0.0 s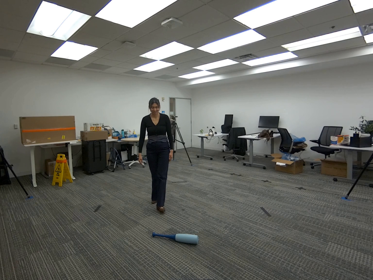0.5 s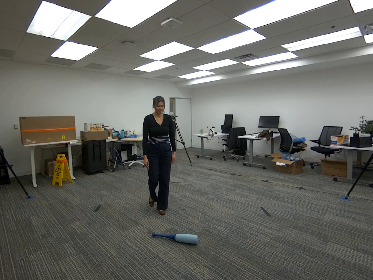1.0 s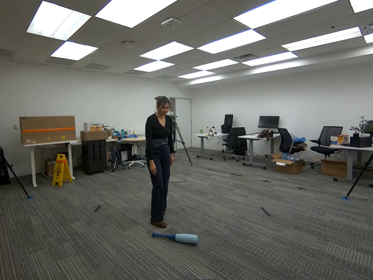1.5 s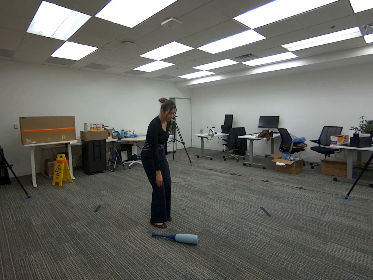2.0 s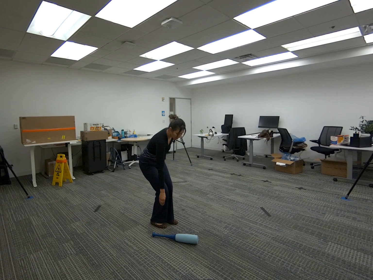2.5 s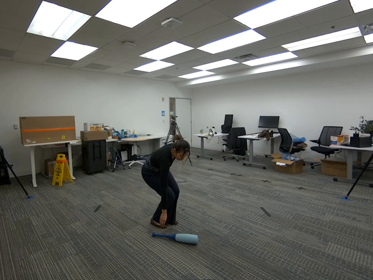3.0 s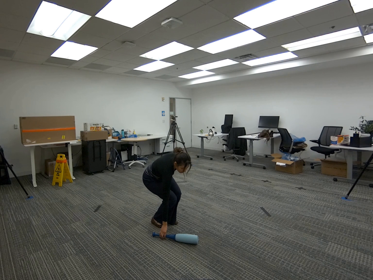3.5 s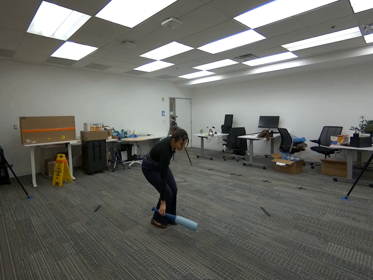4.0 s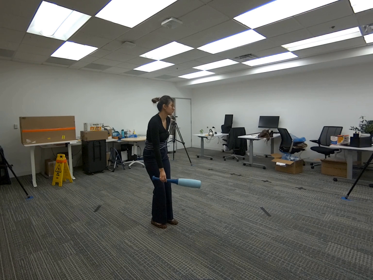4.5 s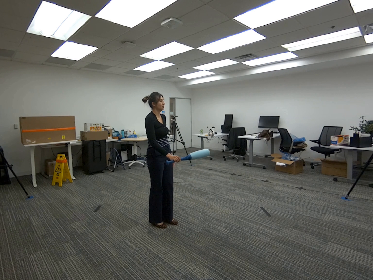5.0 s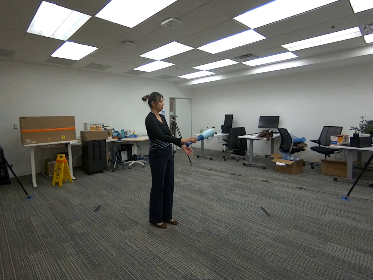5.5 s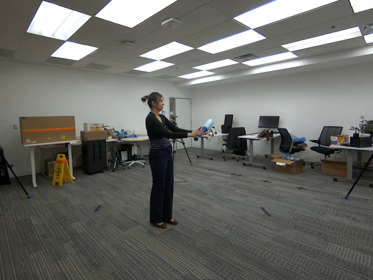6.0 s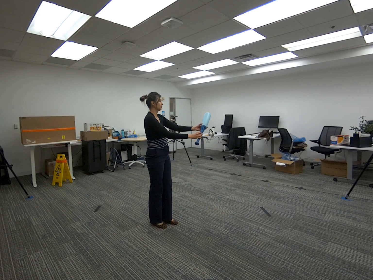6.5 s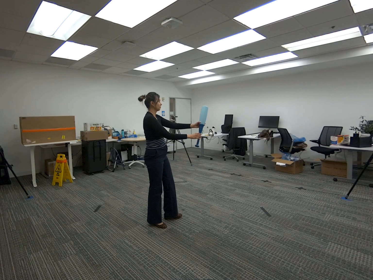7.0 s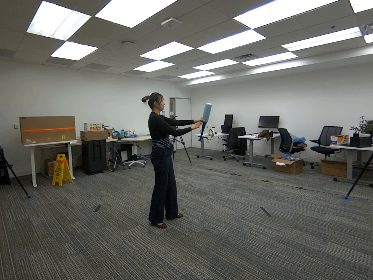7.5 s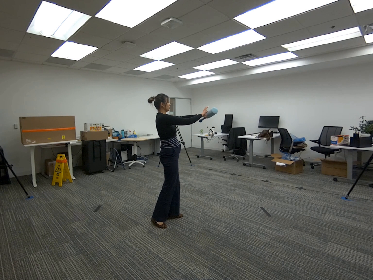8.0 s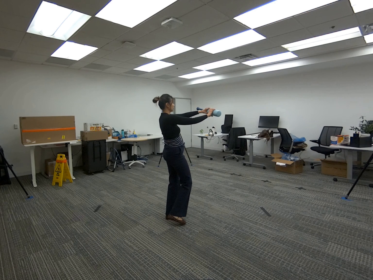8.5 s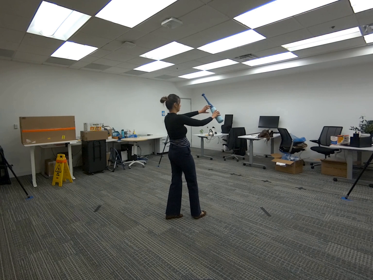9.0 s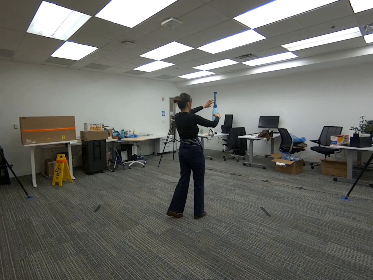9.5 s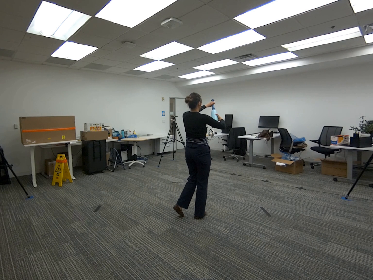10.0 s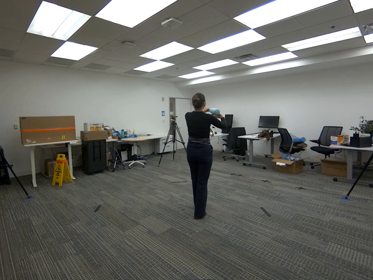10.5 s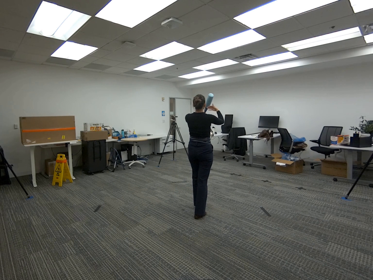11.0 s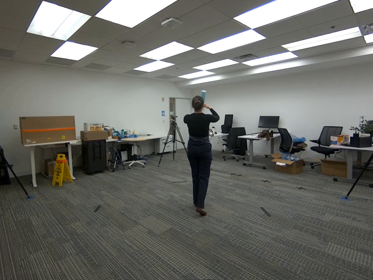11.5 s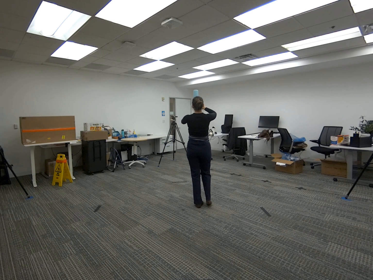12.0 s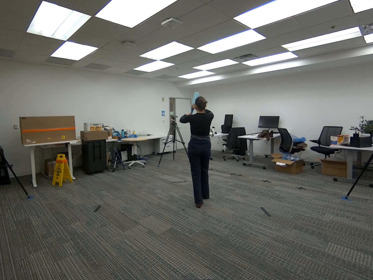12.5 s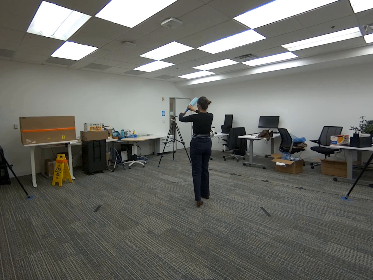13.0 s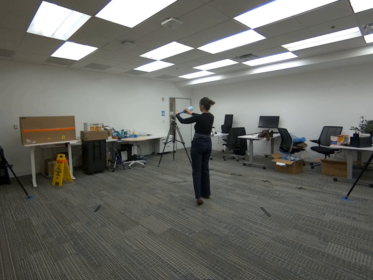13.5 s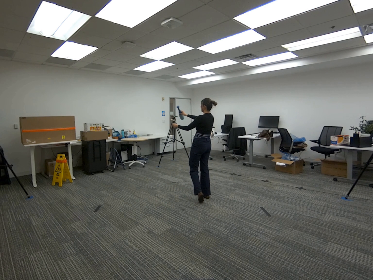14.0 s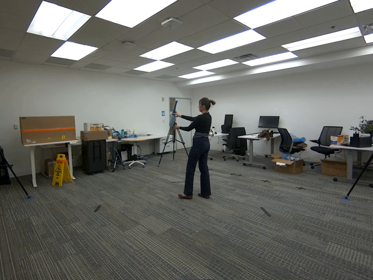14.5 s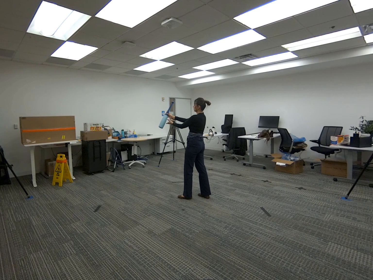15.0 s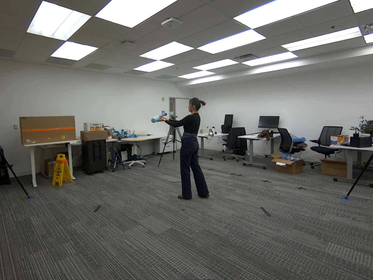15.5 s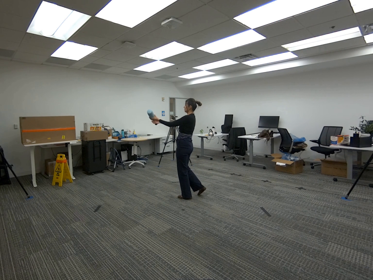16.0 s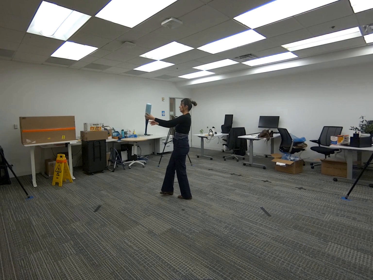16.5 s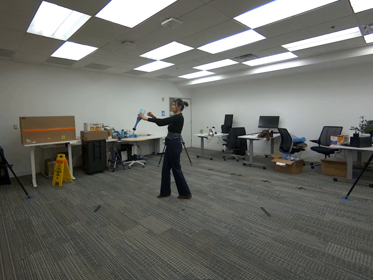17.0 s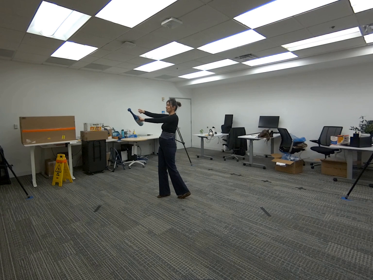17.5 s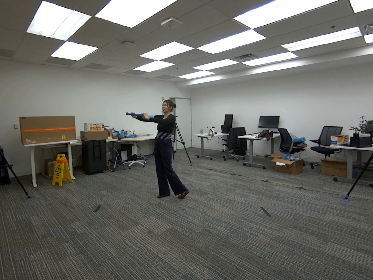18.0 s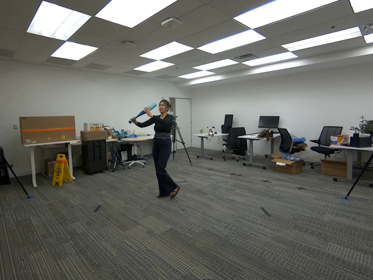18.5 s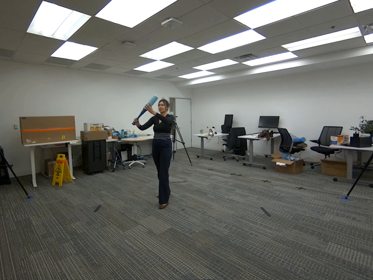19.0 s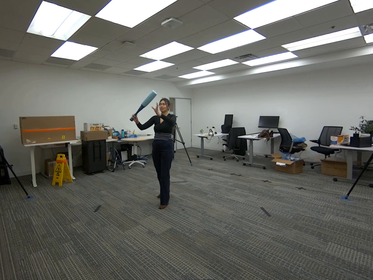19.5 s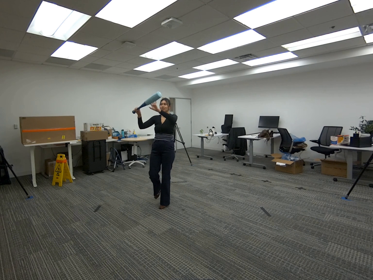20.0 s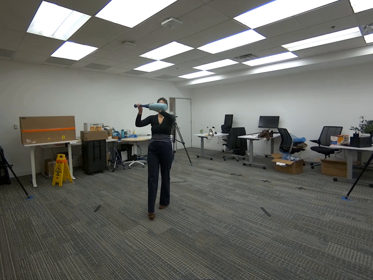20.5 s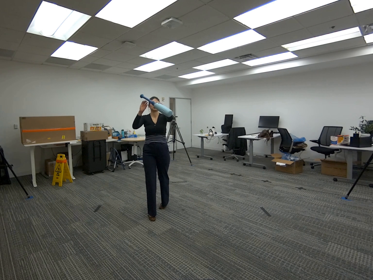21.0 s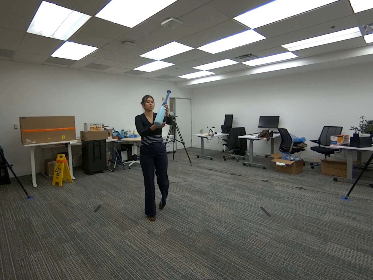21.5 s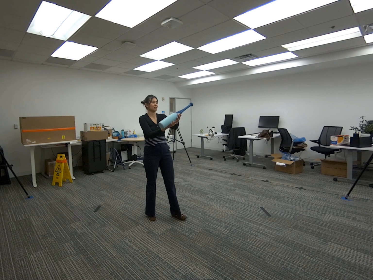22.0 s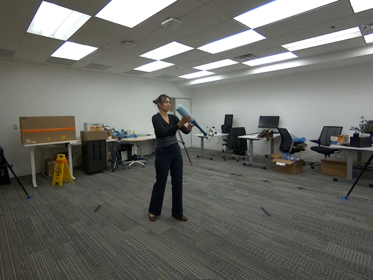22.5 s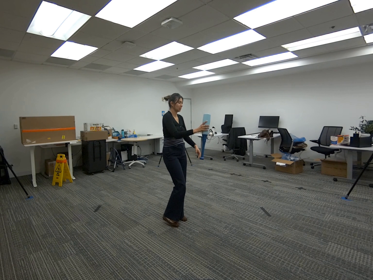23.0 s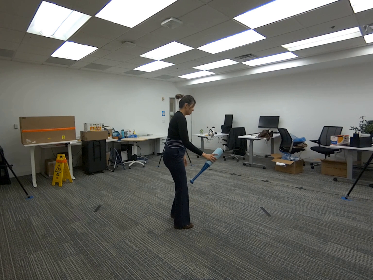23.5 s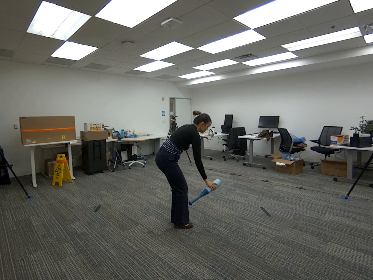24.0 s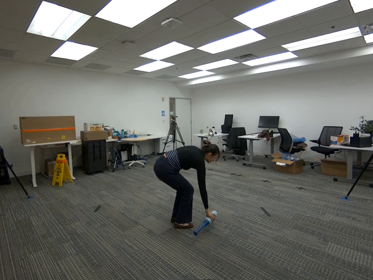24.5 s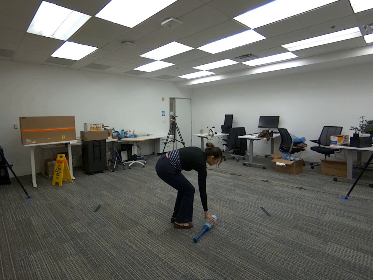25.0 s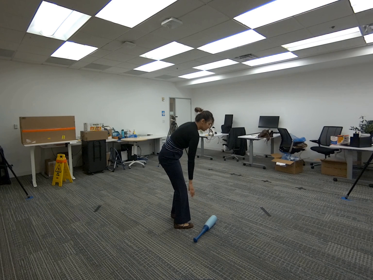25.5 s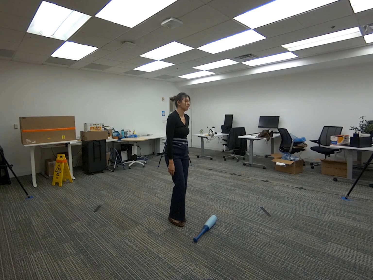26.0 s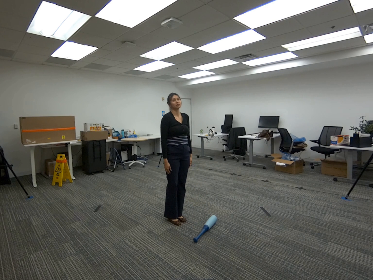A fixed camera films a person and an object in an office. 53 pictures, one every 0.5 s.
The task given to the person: Walk over to the baseball bat and pick up the baseball bat. Slowly begin to rotate the baseball bat and yourself around the bounding area so that every camera gets a visual of the baseball baat.
